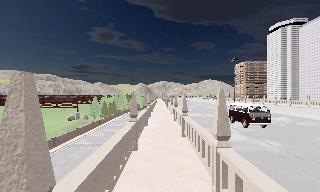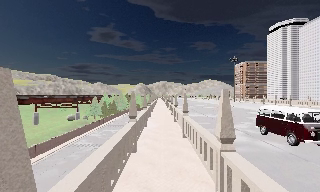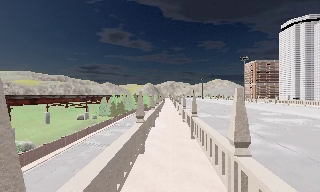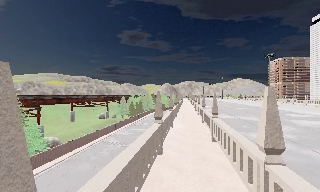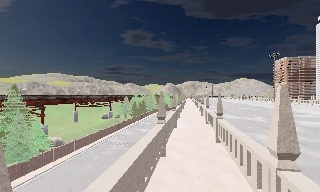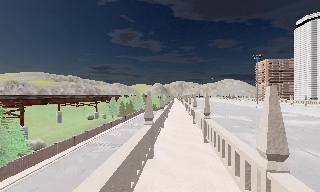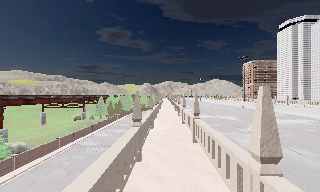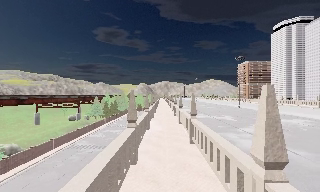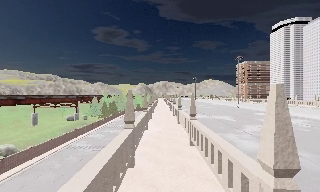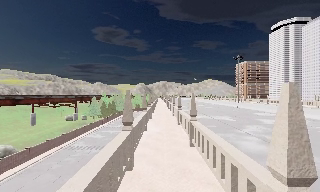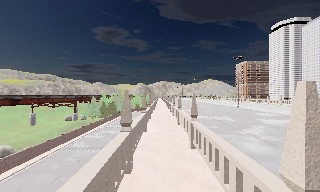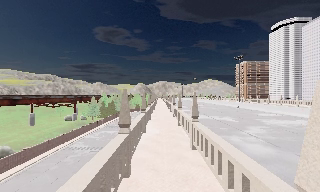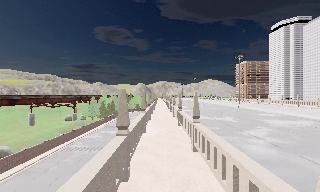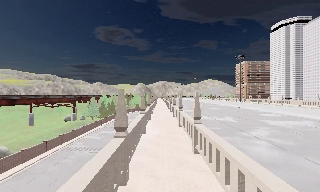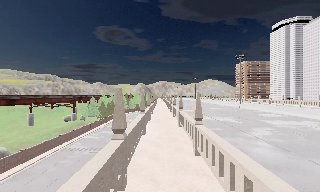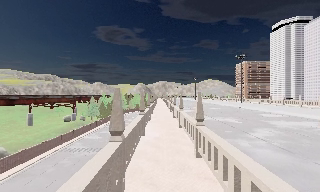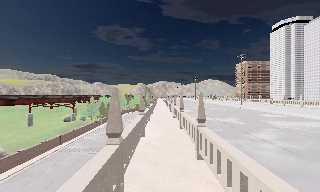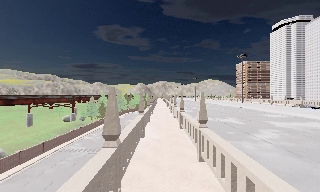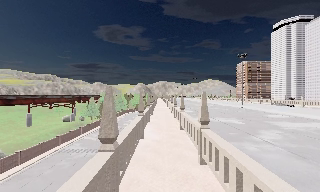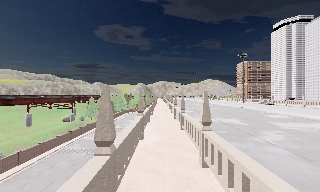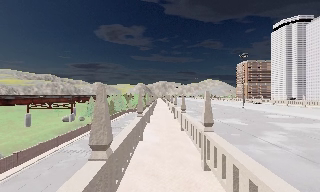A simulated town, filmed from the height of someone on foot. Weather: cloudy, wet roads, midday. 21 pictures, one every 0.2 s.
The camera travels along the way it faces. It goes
forward.
0.0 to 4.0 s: The camera travels forward, about 4.5 m, so what stands in front looms larger.
The film runs forward here.
